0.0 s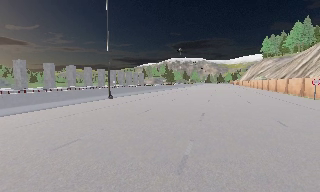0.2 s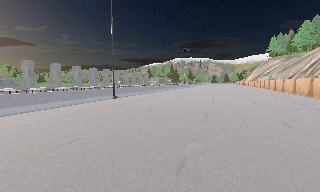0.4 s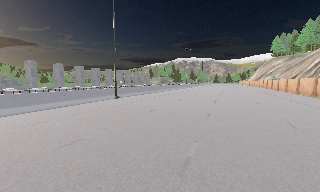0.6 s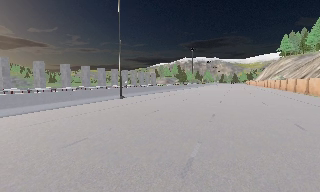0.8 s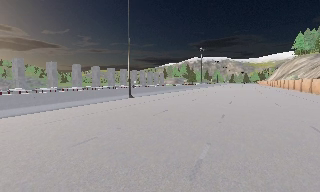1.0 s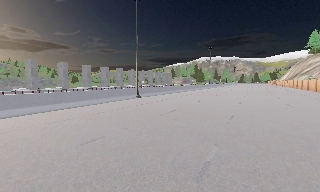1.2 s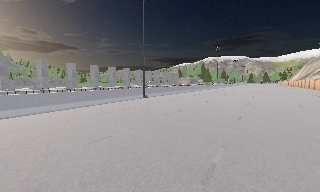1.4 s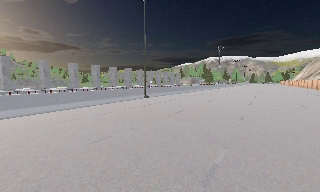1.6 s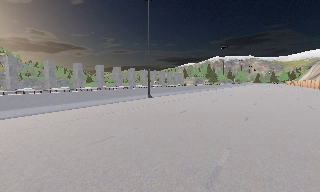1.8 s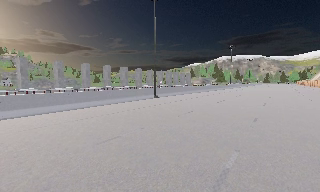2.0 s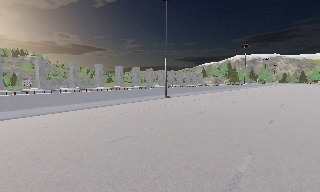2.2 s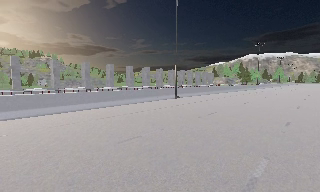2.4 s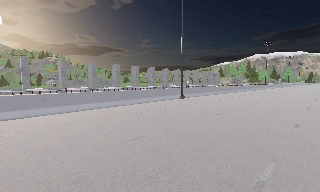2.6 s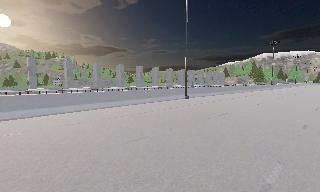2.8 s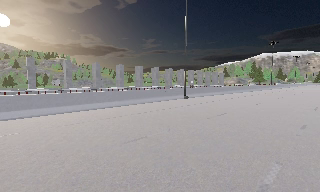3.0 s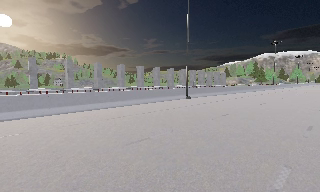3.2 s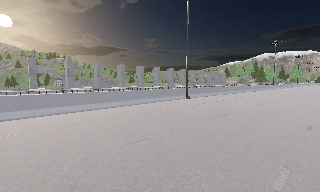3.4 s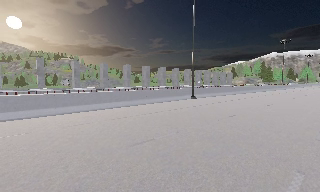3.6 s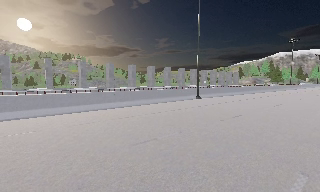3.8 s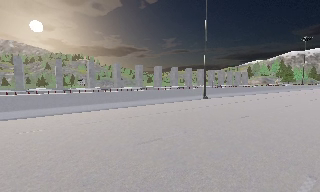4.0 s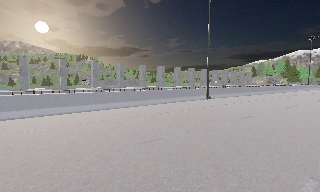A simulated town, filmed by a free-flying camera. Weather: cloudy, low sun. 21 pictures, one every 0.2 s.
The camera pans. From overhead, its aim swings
counterclockwise.
The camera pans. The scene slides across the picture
to the right.
0.0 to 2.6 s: The camera swings to its left by about 30 degrees, and the scene slides to the right. It travels forward, about 0.5 m, so what stands in front looms larger.
2.6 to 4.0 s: The camera shifts only a little, or ends up much as it began.
The film runs forward here.
